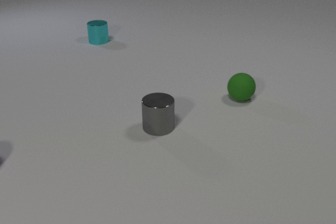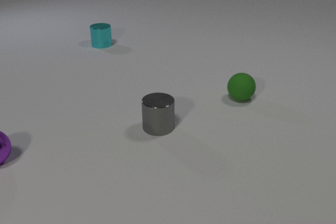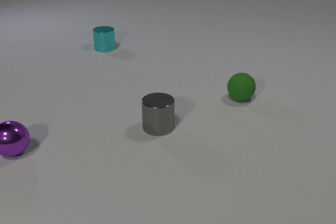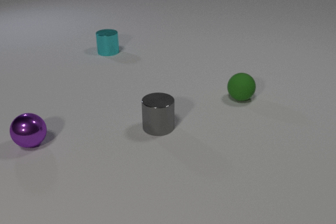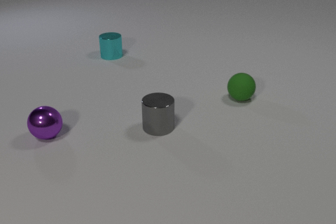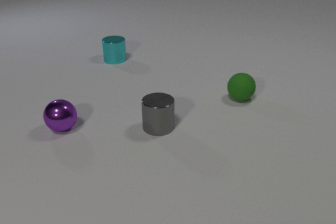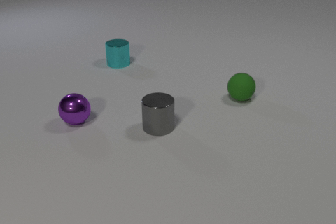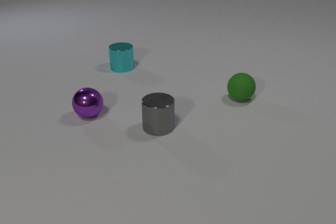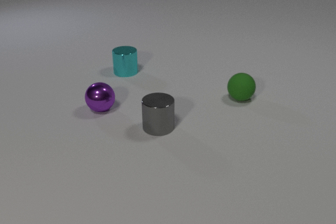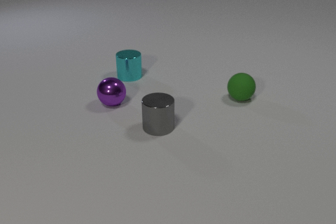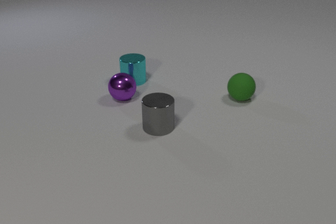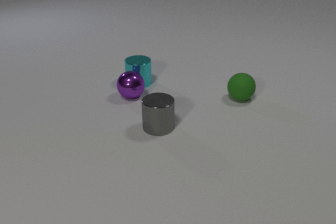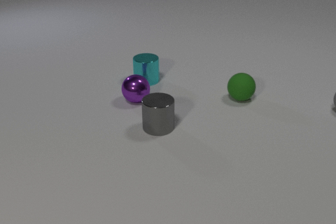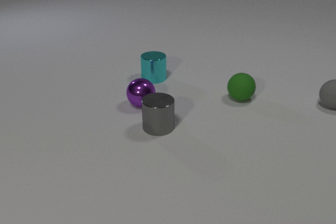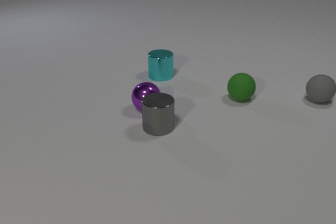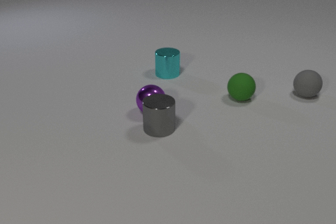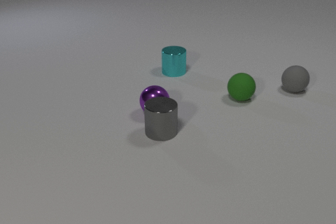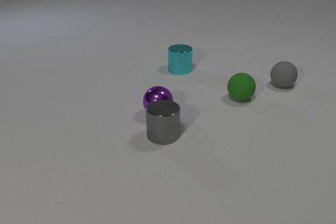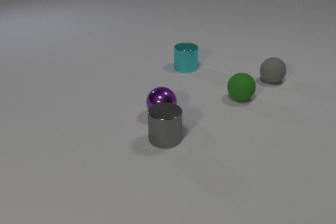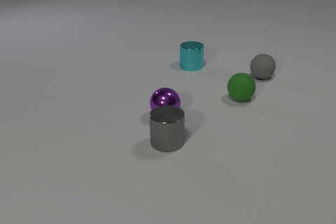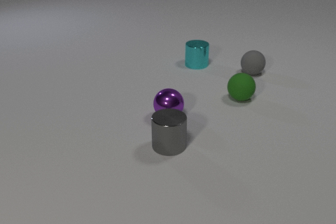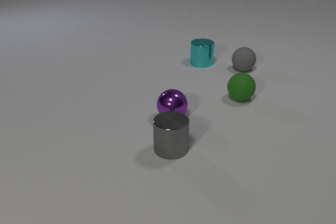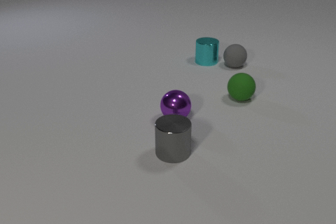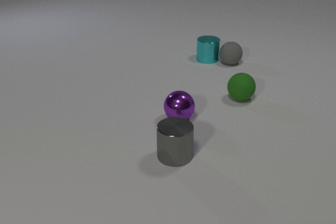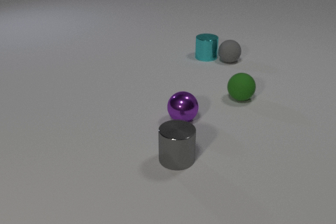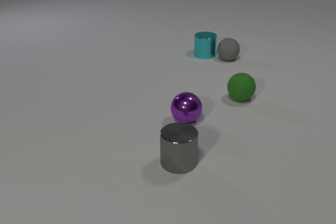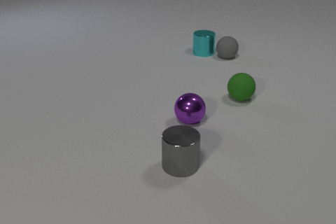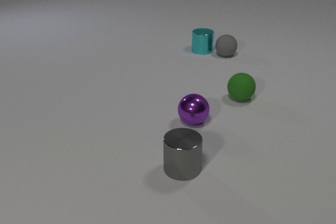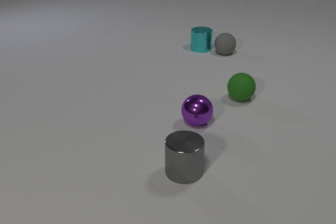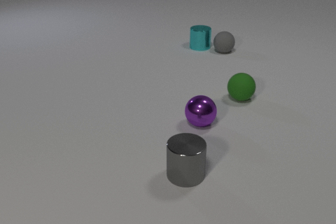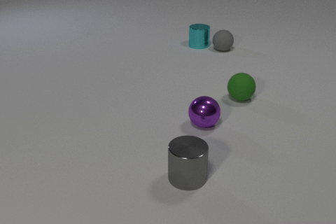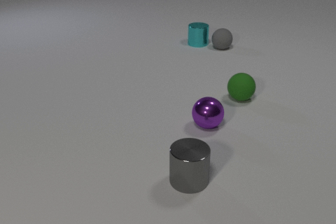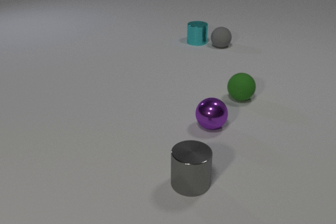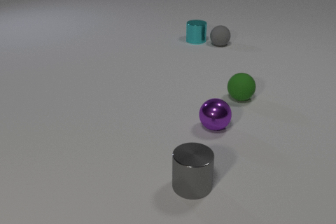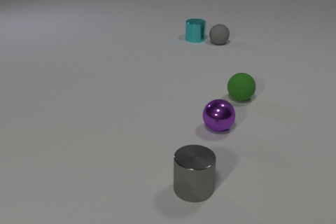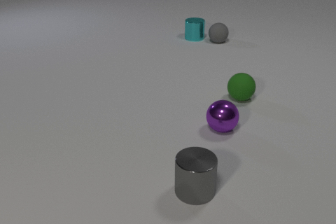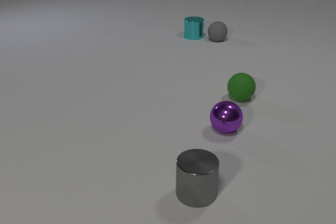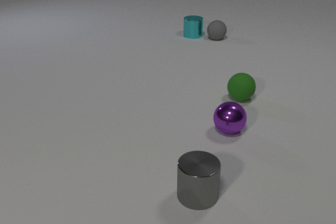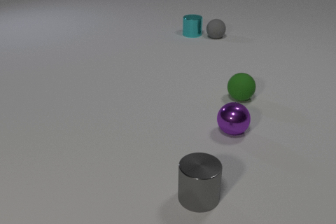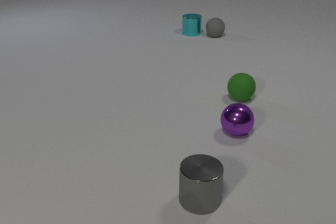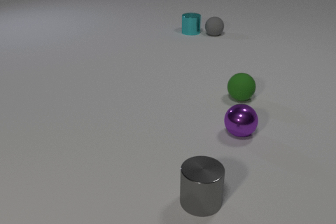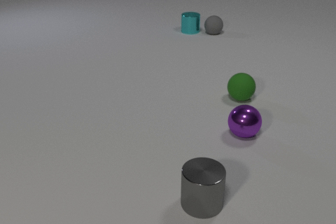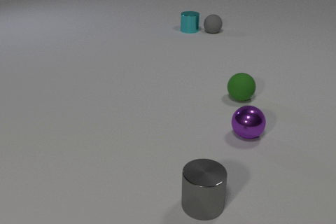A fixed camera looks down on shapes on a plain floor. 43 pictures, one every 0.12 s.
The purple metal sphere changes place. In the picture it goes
to the right.
The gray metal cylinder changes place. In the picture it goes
toward the camera.
0.00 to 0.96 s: The cyan metal cylinder slides toward the camera. The purple metal sphere comes in at the left edge, rolls to the right and away from the camera.
0.96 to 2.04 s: The cyan metal cylinder slides to the right. The purple metal sphere rolls to the right. The gray rubber sphere comes in at the right edge, rolls to the left and away from the camera. The gray metal cylinder slides toward the camera. The cyan metal cylinder and the purple metal sphere collide. The purple metal sphere and the gray metal cylinder collide.
2.04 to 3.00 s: The cyan metal cylinder slides away from the camera and to the right. The purple metal sphere rolls to the right and toward the camera. The gray rubber sphere rolls to the left and away from the camera. The gray metal cylinder slides toward the camera. The cyan metal cylinder and the gray rubber sphere collide.
3.00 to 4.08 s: The cyan metal cylinder slides away from the camera. The purple metal sphere rolls to the right. The gray rubber sphere rolls away from the camera. The gray metal cylinder slides toward the camera.
4.08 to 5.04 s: The cyan metal cylinder slides away from the camera. The purple metal sphere rolls to the right. The gray rubber sphere rolls away from the camera. The gray metal cylinder slides toward the camera and to the right.
How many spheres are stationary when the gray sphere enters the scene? 1.
How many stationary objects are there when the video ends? 1.
What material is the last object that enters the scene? rubber.
